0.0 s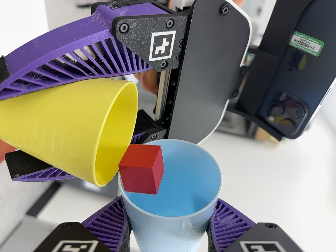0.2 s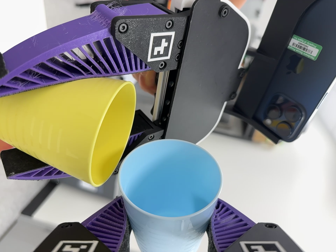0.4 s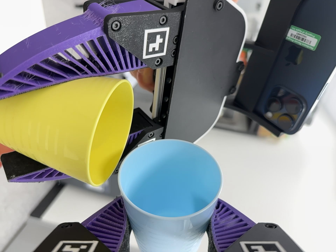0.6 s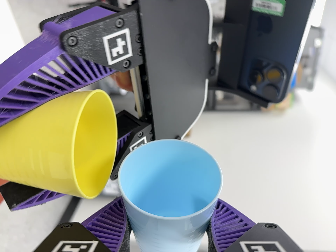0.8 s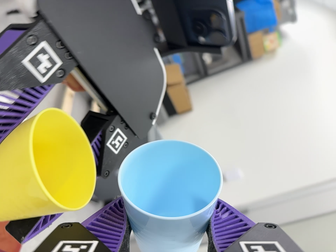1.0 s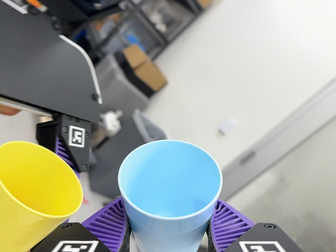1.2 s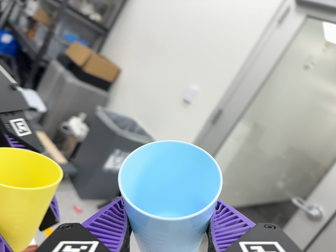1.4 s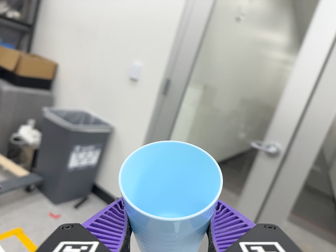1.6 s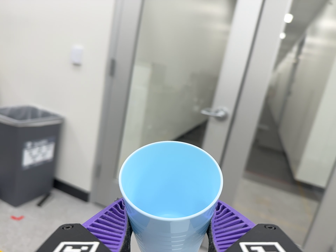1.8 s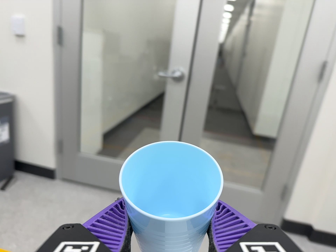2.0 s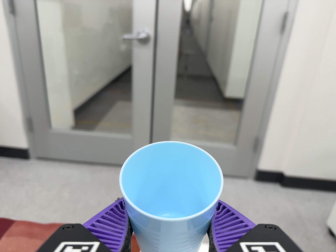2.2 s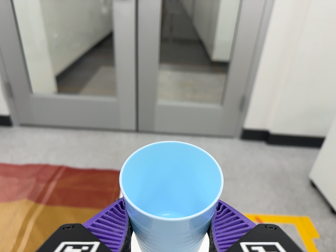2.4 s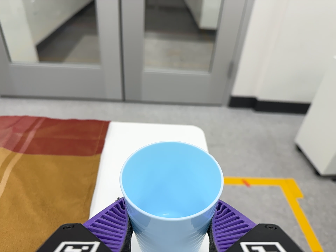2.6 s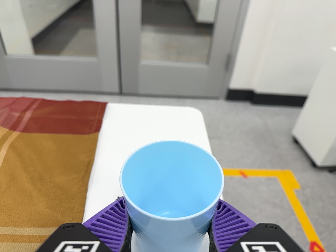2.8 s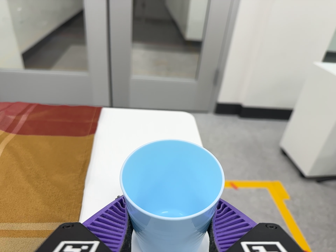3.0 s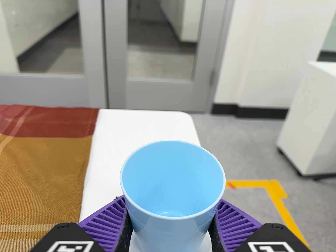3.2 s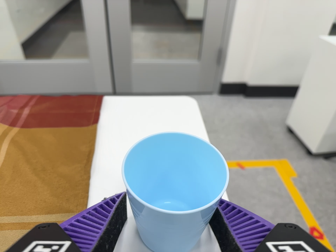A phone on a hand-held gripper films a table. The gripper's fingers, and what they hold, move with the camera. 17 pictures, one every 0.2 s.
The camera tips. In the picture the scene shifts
upward.
The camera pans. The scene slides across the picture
to the left.
0.0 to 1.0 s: The camera travels to its right, about 12 cm, so close, fixed things drift to the left. Its aim tips toward the bottom of its view by about 10 degrees, and the scene shifts upward. It rolls about its line of sight by about 55 degrees, and the scene rotates counterclockwise.
1.0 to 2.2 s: The scene slides to the left, as the camera pans about 40 degrees to its right. It travels toward the bottom of its view and to its right, about 32 cm, so close, fixed things drift upward. Its aim tips toward the bottom of its view by about 30 degrees, and the scene shifts upward. It rolls about its line of sight by about 55 degrees, and the scene rotates counterclockwise.
2.2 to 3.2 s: The camera travels toward the bottom of its view, about 8 cm, so close, fixed things drift upward.
The film runs forward here.
